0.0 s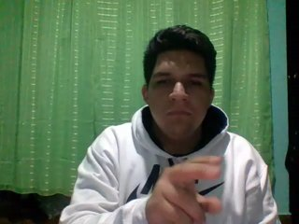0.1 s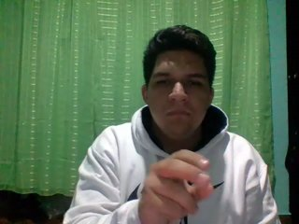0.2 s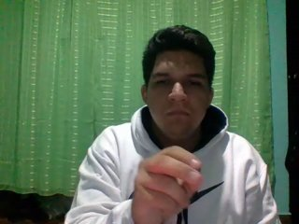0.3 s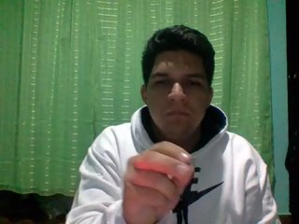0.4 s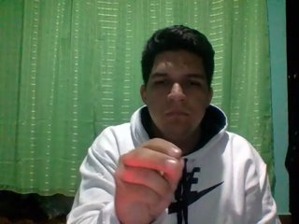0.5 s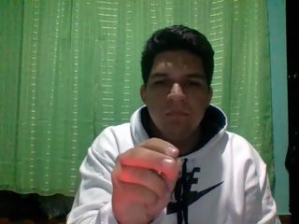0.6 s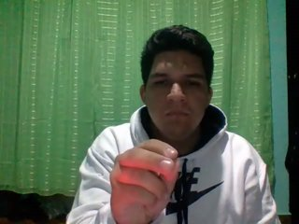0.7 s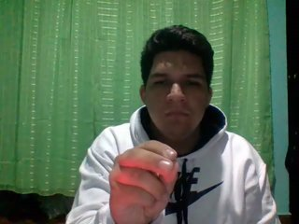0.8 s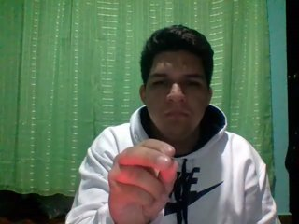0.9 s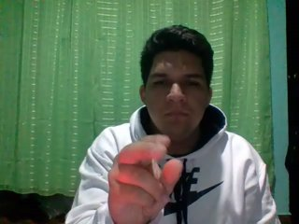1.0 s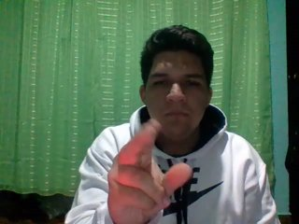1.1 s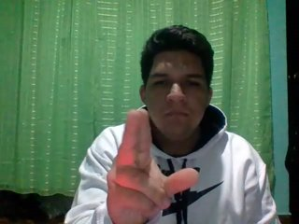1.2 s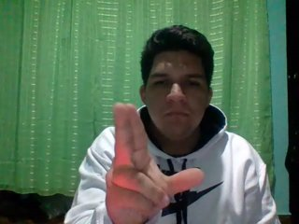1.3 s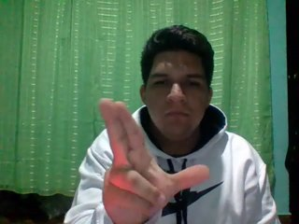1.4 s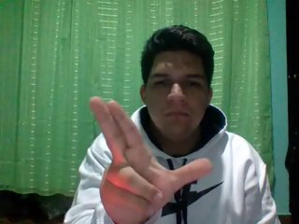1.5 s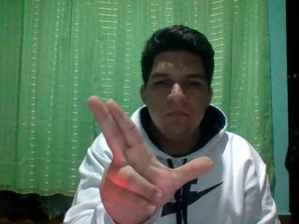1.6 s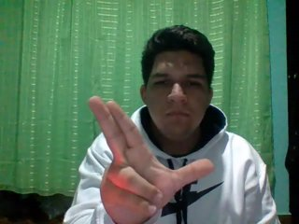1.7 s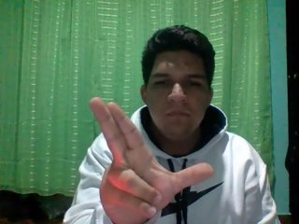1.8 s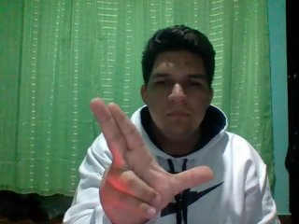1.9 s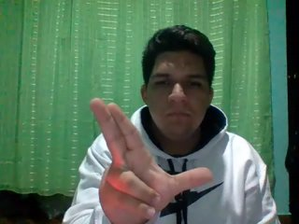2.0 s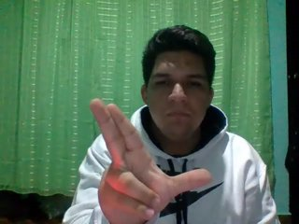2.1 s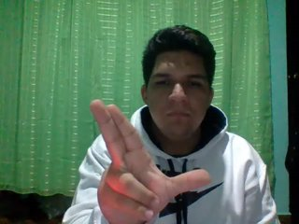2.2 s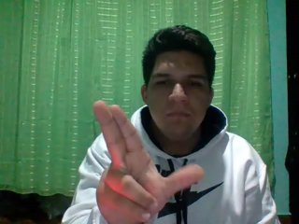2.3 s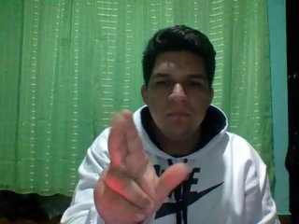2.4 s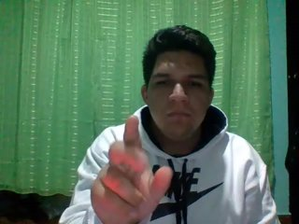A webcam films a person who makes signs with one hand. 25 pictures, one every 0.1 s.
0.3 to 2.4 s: Zoom in.
